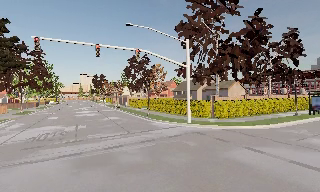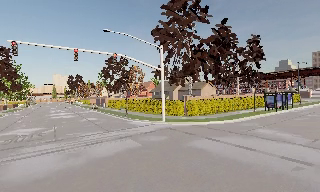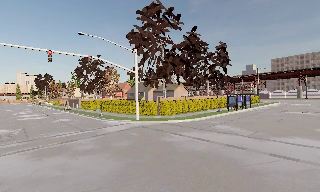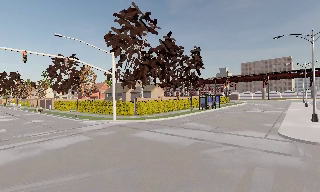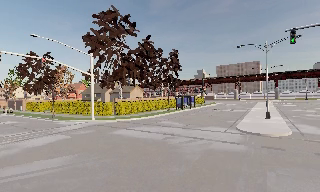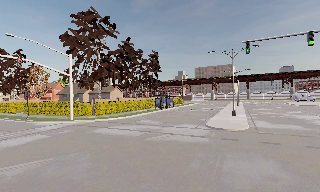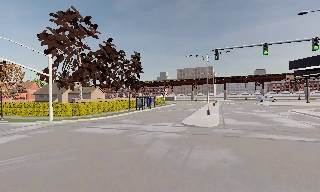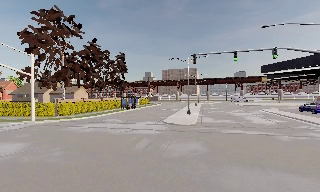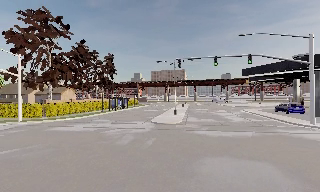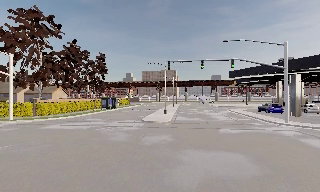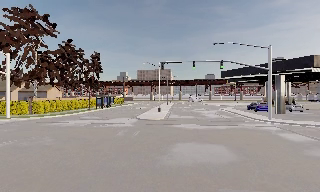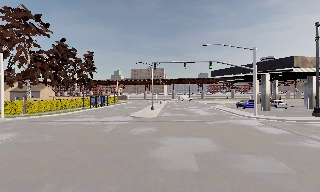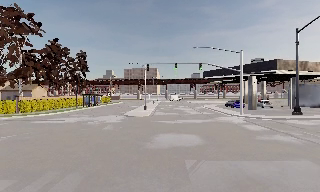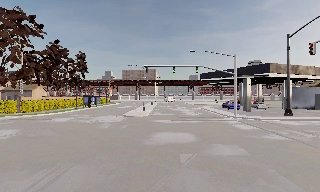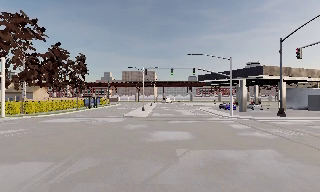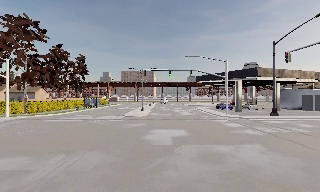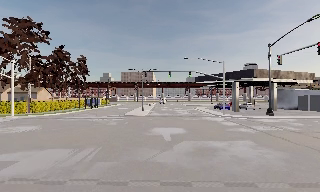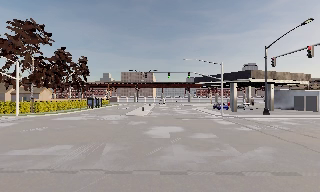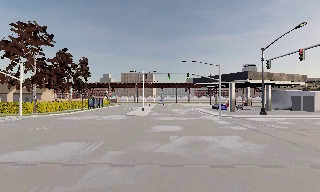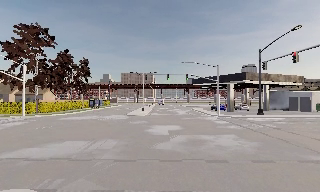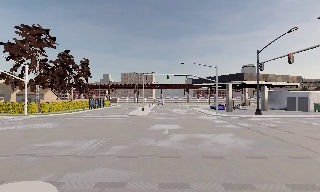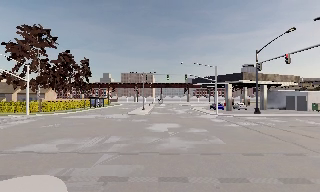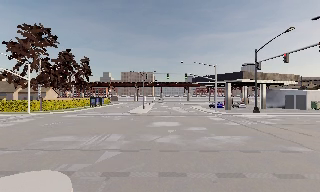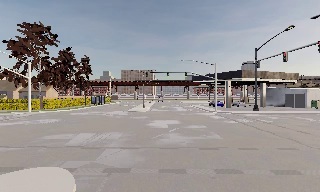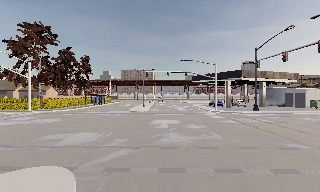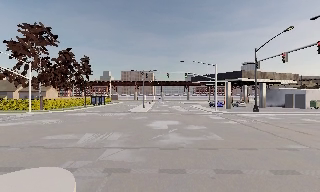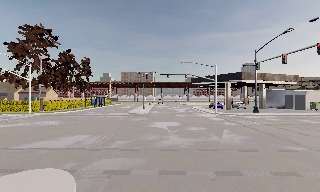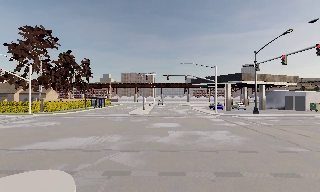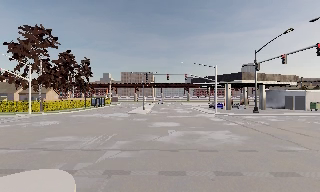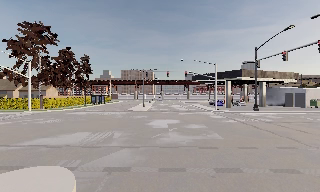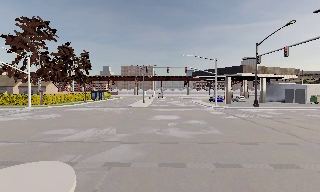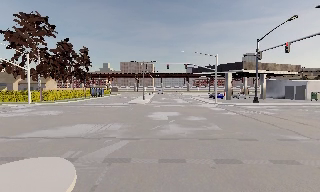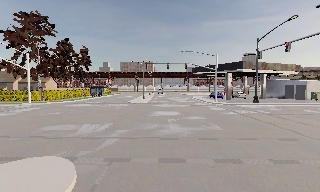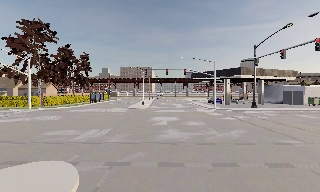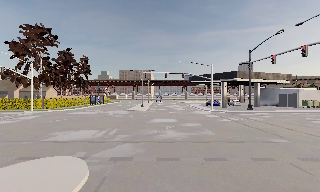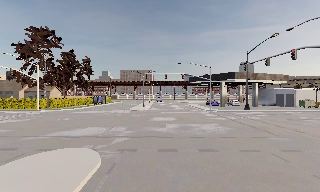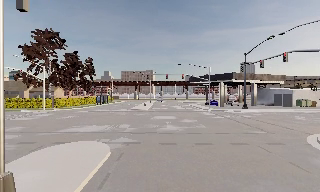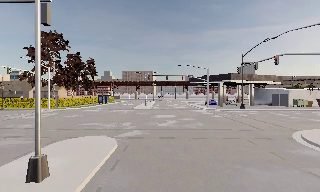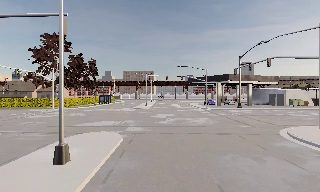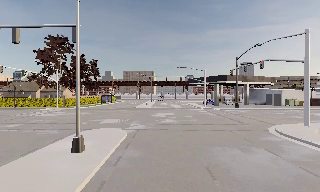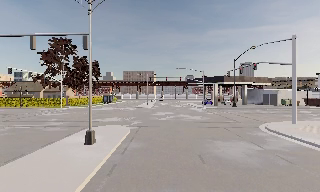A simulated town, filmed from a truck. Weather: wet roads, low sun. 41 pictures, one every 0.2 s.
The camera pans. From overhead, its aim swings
clockwise.
The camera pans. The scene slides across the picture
to the left.
0.0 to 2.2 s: The camera swings to its right by about 60 degrees, and the scene slides to the left. It travels backward, about 13 m.
2.2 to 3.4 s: The camera travels backward, about 5 m, so what stands in front gets smaller.
3.4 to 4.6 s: The camera travels backward, about 2.5 m, so what stands in front gets smaller. It loses speed.
4.6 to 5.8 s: The camera keeps its place and its aim.
5.8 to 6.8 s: The camera travels backward, about 1 m, so what stands in front gets smaller. It gains speed.
6.8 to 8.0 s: The camera travels backward, about 7 m, so what stands in front gets smaller.
The film runs backward here.
